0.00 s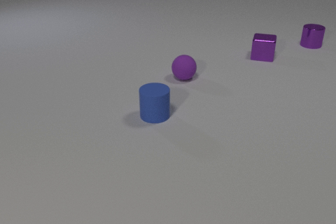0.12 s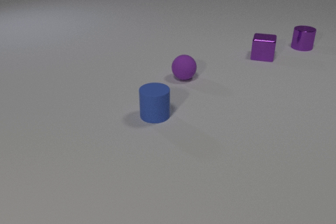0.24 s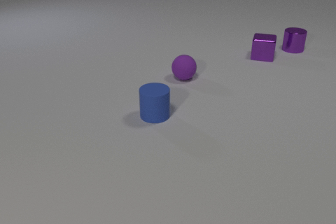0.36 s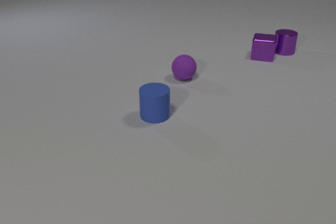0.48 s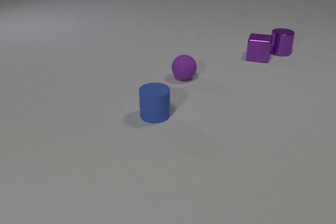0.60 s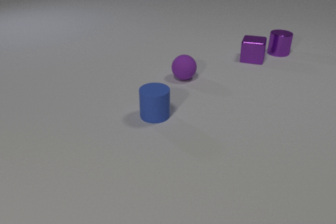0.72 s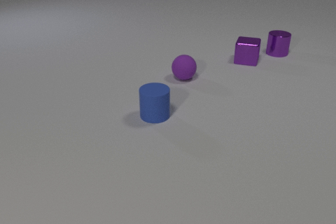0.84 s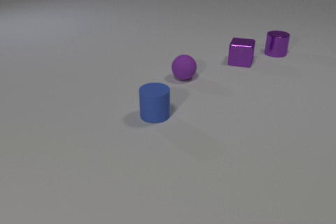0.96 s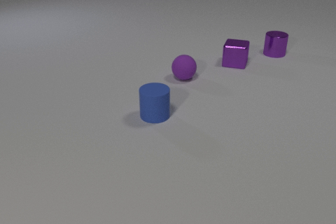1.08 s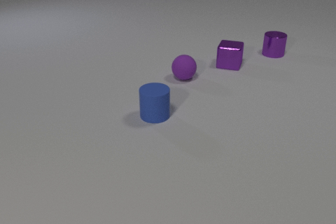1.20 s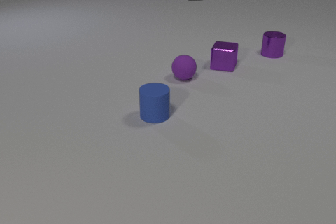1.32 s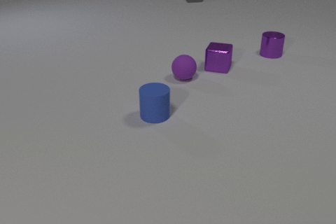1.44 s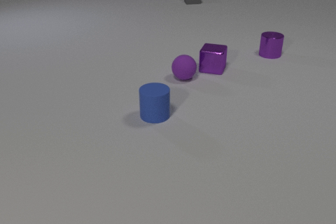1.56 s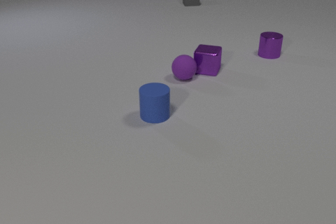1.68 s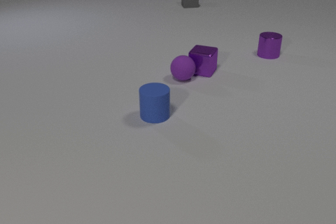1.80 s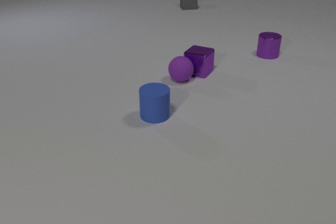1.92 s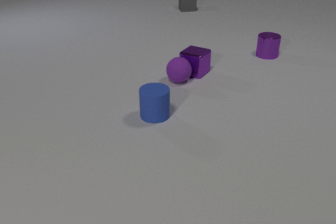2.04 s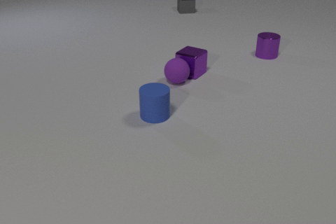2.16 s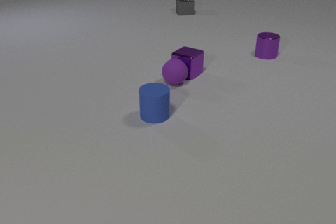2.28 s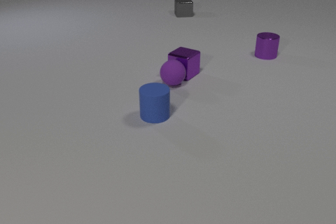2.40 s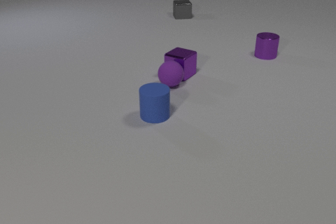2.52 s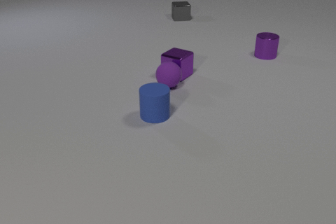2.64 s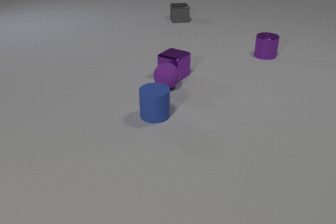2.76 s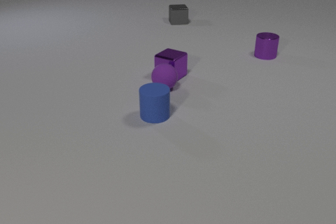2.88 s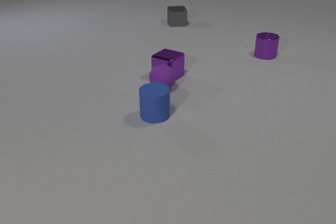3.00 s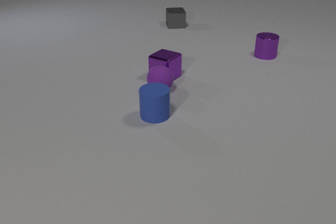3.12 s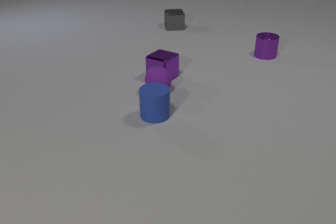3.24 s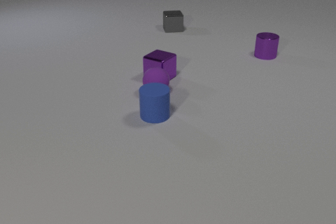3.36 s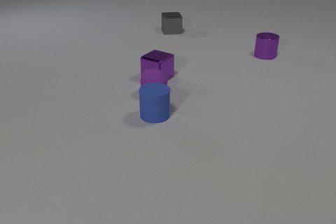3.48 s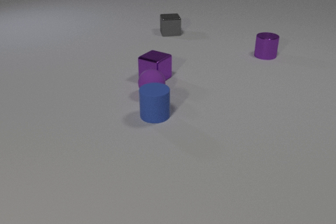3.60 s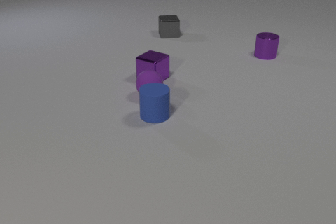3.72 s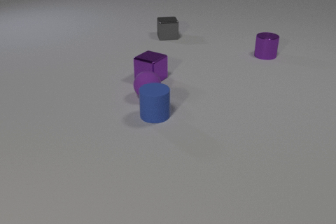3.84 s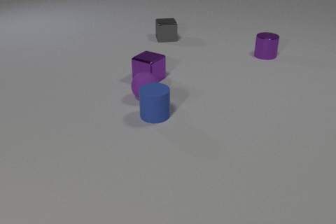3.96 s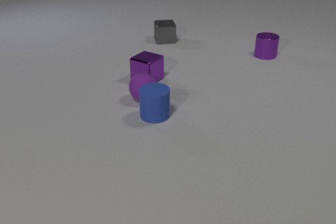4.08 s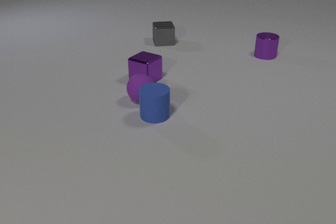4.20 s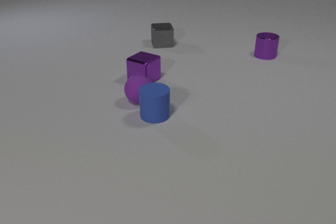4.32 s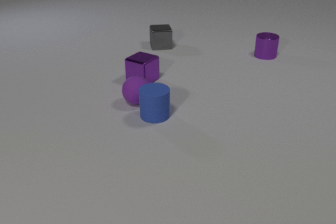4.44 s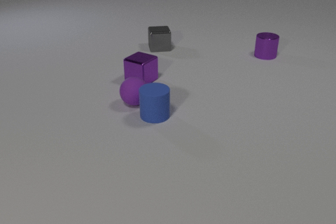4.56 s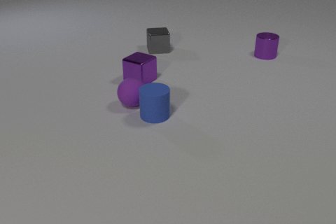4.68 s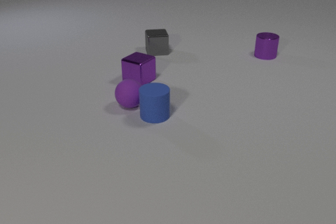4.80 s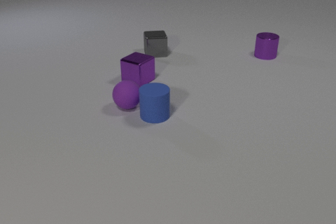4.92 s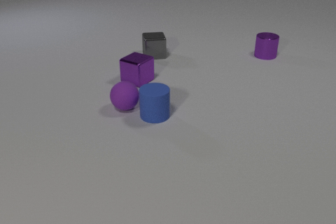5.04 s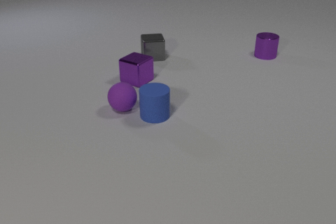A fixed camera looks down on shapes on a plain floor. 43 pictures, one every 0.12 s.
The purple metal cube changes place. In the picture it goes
to the left.
The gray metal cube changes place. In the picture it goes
toward the camera.
0.00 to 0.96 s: The purple metal cylinder slides toward the camera and to the left. The purple metal cube slides to the left and toward the camera. The purple metal cylinder and the purple metal cube collide.
0.96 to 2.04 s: The purple metal cylinder slides to the left and toward the camera. The purple metal cube slides to the left and toward the camera. The purple rubber sphere rolls toward the camera and to the left. The gray metal cube comes in at the top edge, slides toward the camera. The purple metal cube and the purple rubber sphere collide.
2.04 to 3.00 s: The purple metal cube slides to the left. The purple rubber sphere rolls toward the camera and to the left. The gray metal cube slides toward the camera.
3.00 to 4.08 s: The purple metal cube slides to the left. The purple rubber sphere rolls toward the camera and to the left. The gray metal cube slides toward the camera.
4.08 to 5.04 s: The purple metal cube slides to the left. The purple rubber sphere rolls to the left and toward the camera. The gray metal cube slides toward the camera.
How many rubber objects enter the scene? 0.
Are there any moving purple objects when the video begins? yes.
What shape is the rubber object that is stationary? cylinder.
